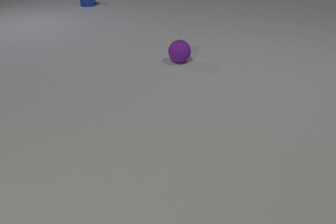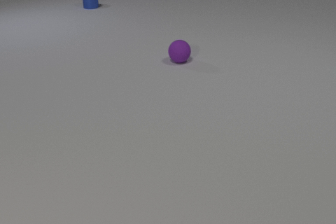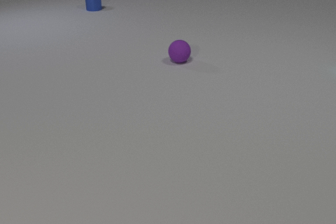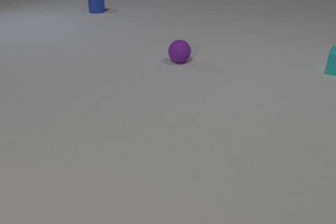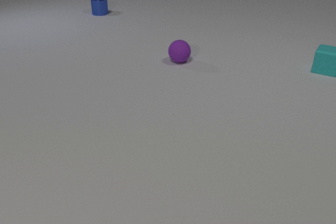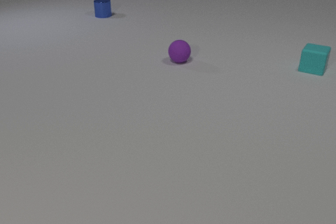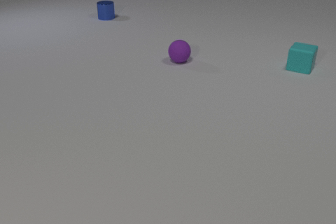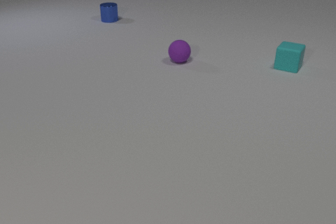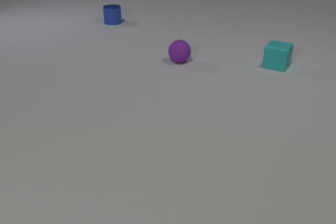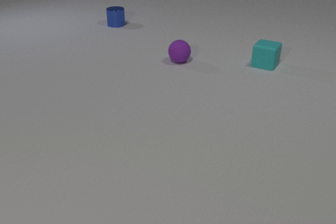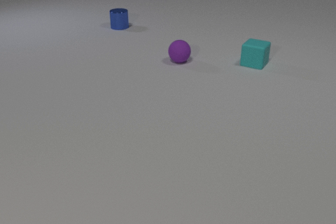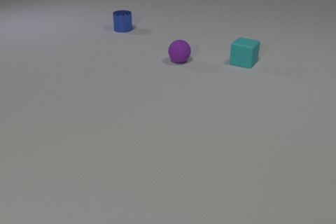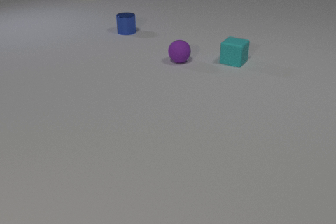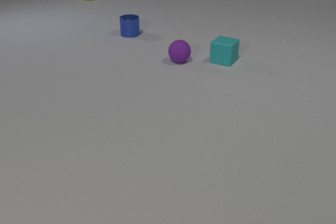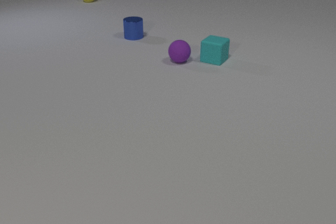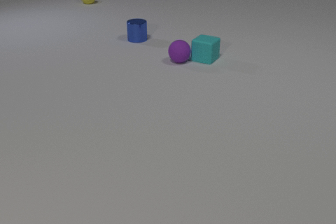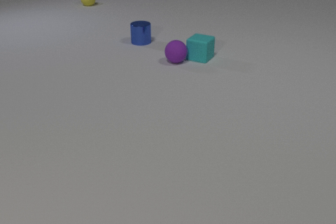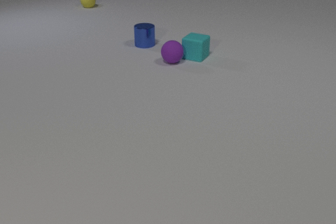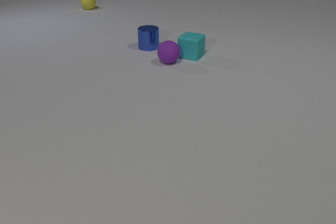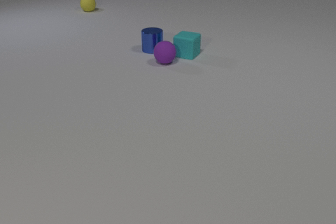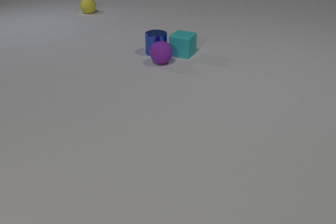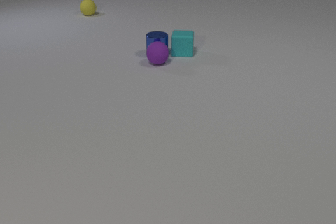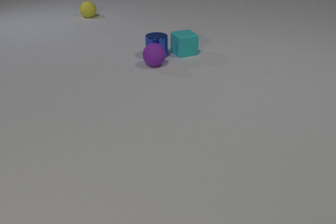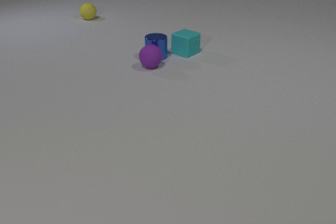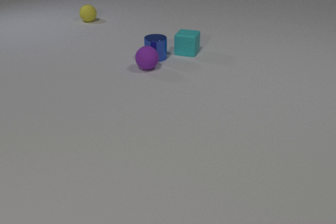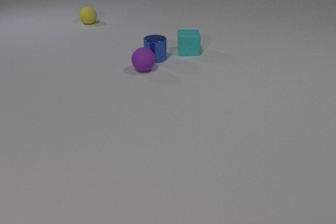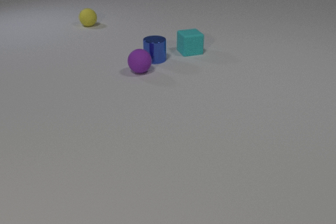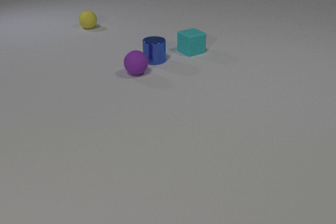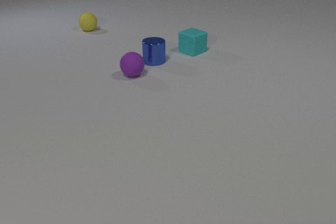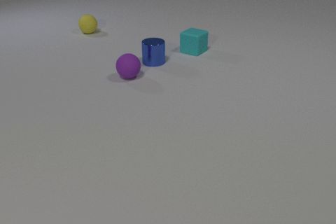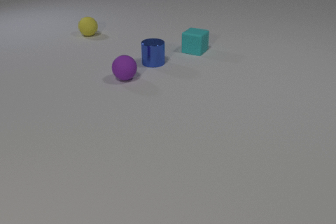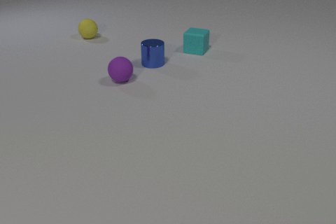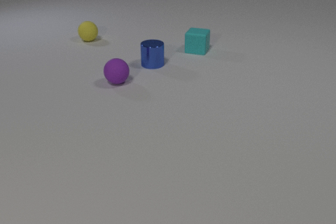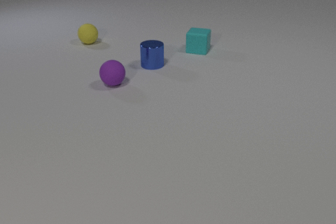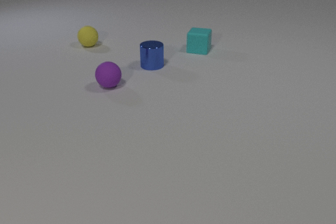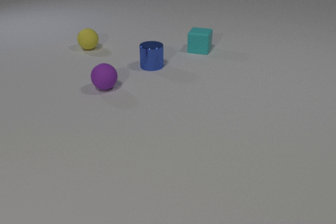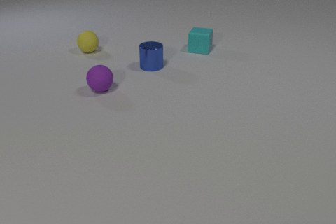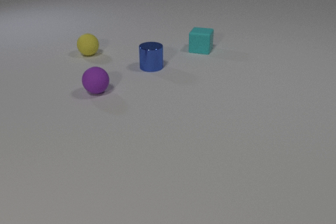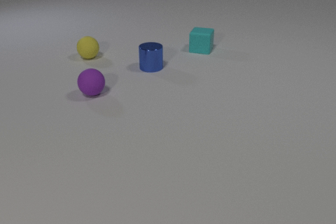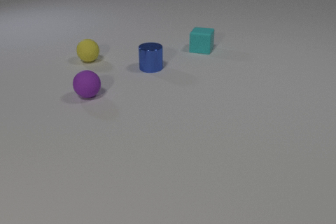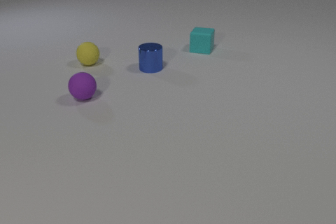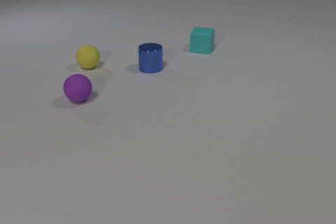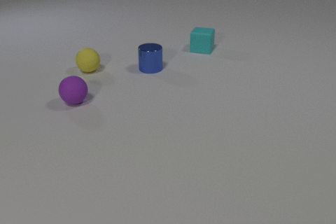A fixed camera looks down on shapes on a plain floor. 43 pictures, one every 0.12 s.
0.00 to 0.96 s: The cyan rubber cube comes in at the right edge, slides to the left. The blue metal cylinder slides toward the camera.
0.96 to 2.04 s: The cyan rubber cube slides to the left. The blue metal cylinder slides toward the camera and to the right. The yellow rubber sphere comes in at the top edge, rolls toward the camera. The purple rubber sphere rolls to the left. The cyan rubber cube and the purple rubber sphere collide.
2.04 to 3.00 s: The cyan rubber cube slides away from the camera and to the left, spins counterclockwise seen from above by about 120 degrees, its near face sliding to the right. The blue metal cylinder slides toward the camera. The yellow rubber sphere rolls toward the camera. The purple rubber sphere rolls to the left and toward the camera. The cyan rubber cube and the blue metal cylinder collide. The blue metal cylinder and the purple rubber sphere collide.
3.00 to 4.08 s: The cyan rubber cube slides to the right and away from the camera, spins so that its near face slides to the right, counterclockwise seen from above. The blue metal cylinder slides toward the camera. The yellow rubber sphere rolls toward the camera. The purple rubber sphere rolls toward the camera and to the left.
4.08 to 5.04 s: The blue metal cylinder slides toward the camera. The yellow rubber sphere rolls toward the camera. The purple rubber sphere rolls to the left and toward the camera.
What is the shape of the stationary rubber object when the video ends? cube.
How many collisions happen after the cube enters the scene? 3.
Are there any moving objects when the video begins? yes.
